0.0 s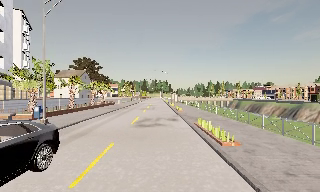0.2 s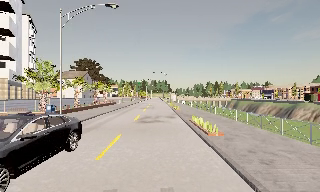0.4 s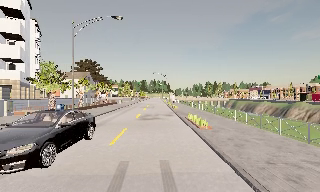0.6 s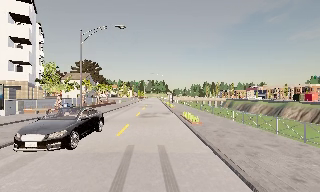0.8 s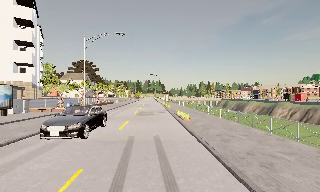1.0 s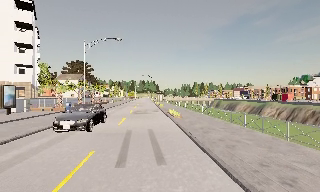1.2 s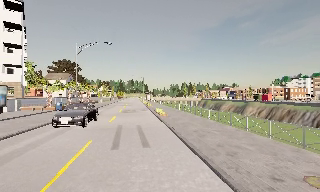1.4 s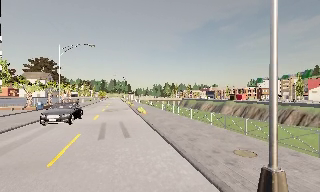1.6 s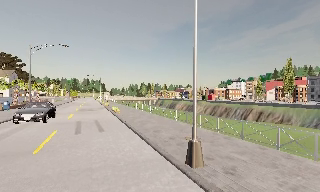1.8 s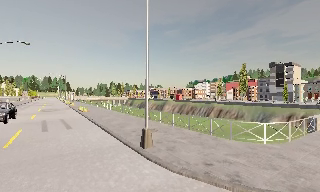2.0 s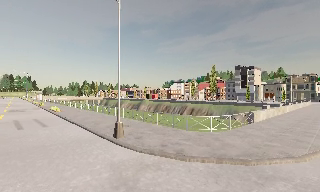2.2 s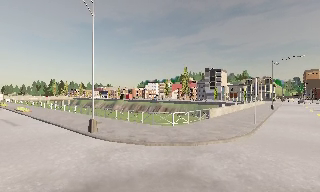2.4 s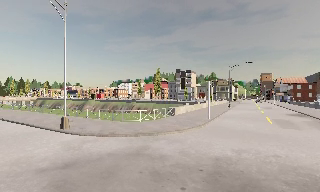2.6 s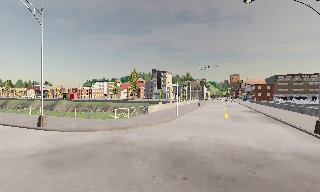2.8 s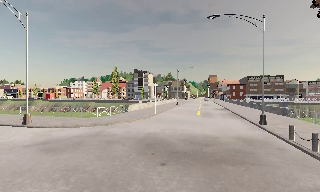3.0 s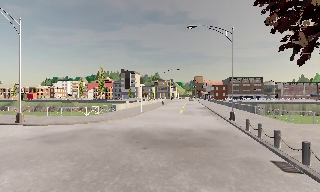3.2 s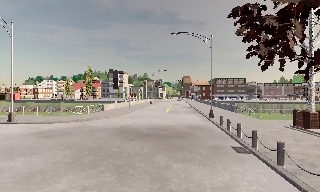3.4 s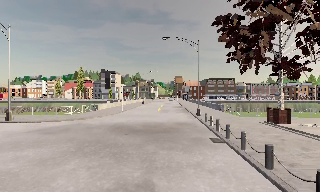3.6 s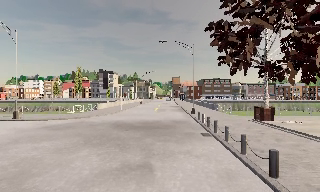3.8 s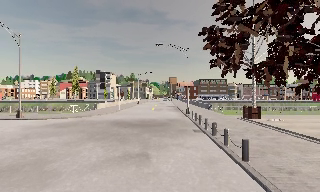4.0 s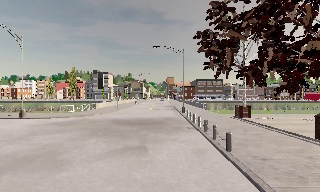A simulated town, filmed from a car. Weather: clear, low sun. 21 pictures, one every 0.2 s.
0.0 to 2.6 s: The camera pans to its right, which is clockwise from overhead, by about 70 degrees. It travels backward, about 20 m.
2.6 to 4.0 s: The scene slides to the left, as the camera pans about 20 degrees to its right. It travels backward, about 8 m, so what stands in front gets smaller. It loses speed.
The film runs backward here.
